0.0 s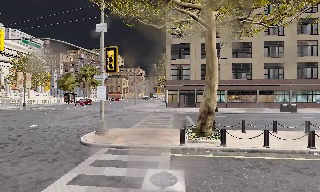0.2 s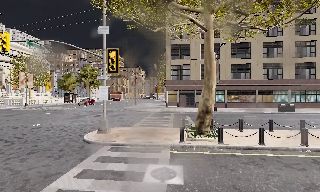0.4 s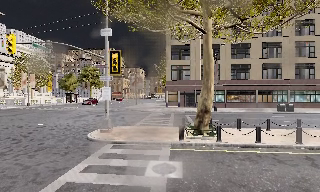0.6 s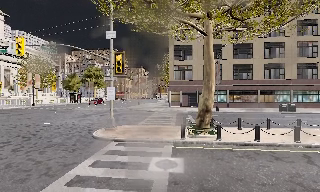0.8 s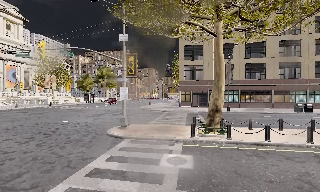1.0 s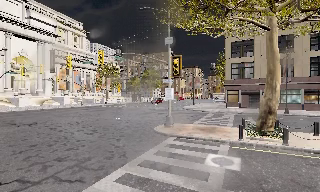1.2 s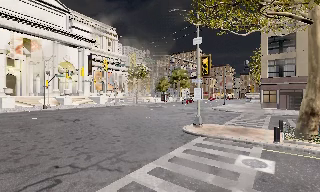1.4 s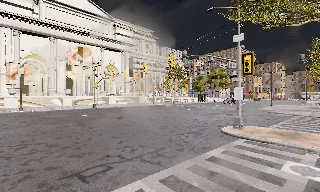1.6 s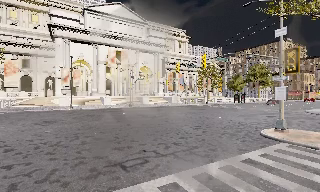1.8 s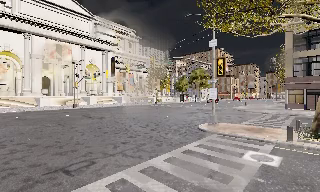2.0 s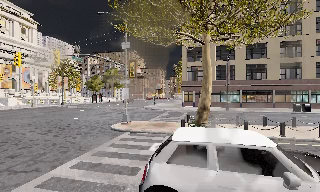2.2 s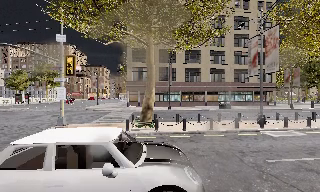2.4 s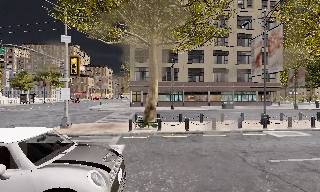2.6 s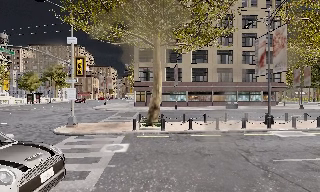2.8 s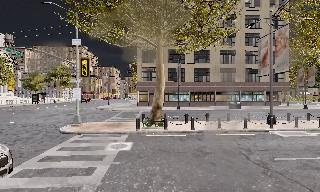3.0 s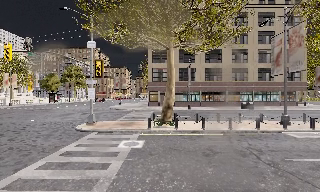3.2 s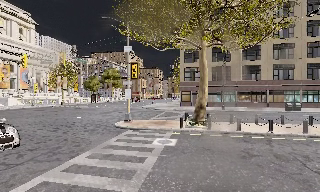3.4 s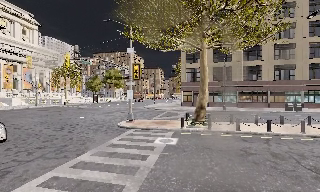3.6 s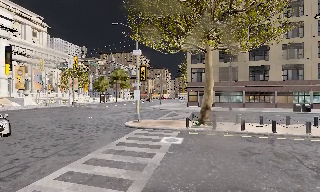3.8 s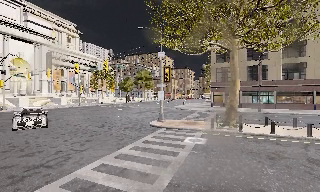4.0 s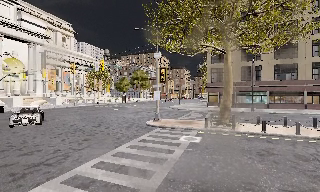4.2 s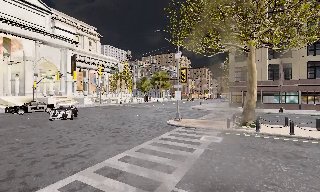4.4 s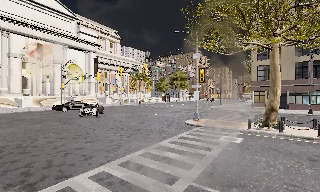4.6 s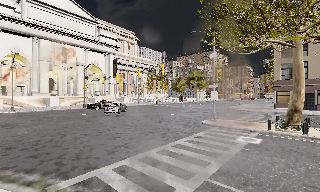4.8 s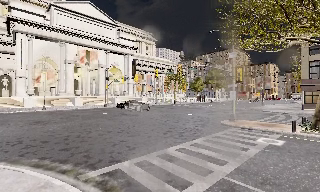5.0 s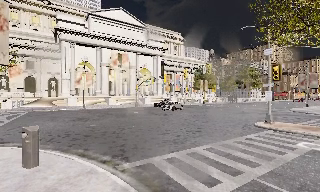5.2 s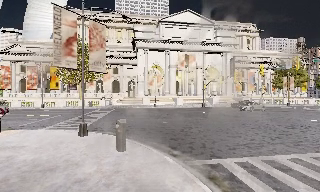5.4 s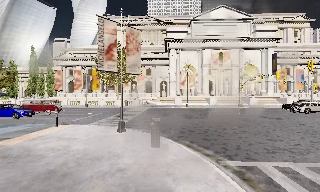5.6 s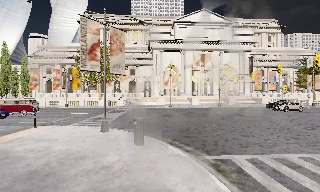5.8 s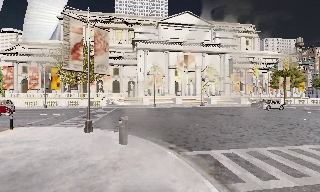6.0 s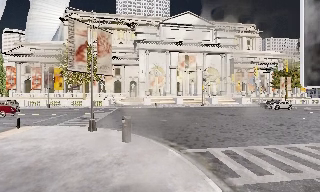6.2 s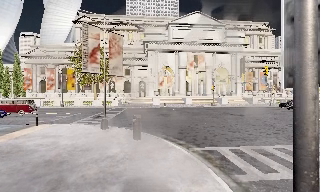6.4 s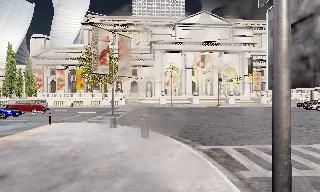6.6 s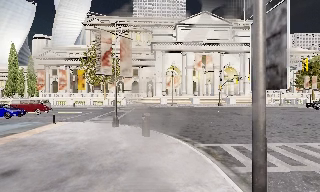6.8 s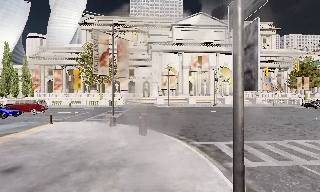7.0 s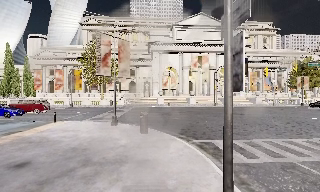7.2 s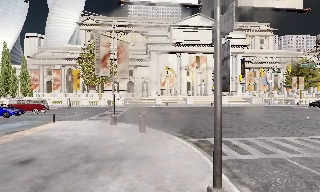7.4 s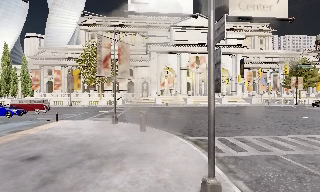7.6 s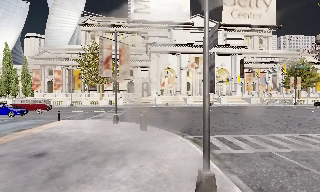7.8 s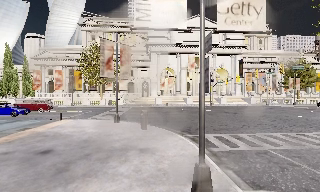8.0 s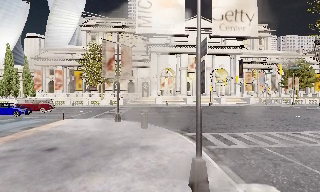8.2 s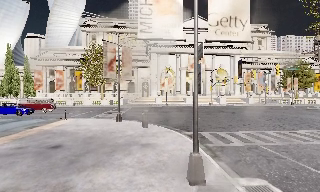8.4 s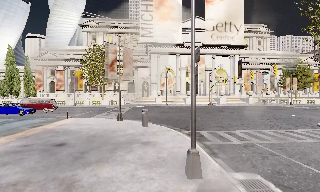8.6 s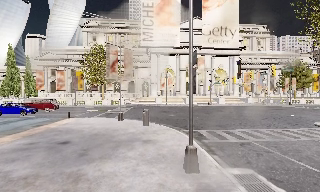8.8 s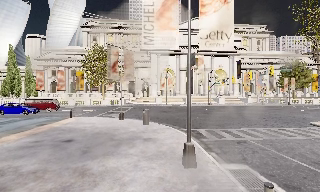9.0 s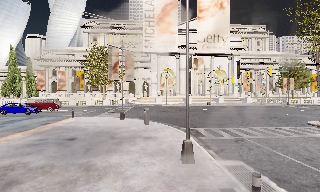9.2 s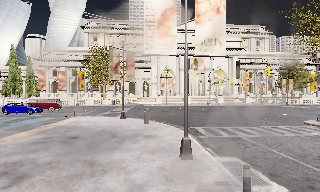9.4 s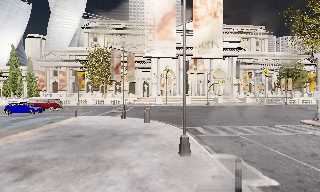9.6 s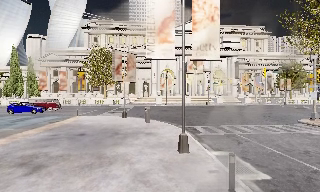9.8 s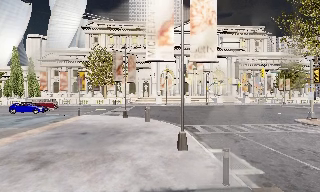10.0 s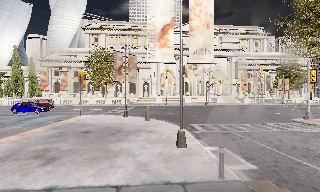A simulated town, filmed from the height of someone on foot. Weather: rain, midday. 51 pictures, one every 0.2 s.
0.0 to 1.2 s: The camera pans to its left, which is counterclockwise from overhead, by about 30 degrees. It travels backward, about 2 m.
1.2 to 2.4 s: The scene slides to the left, as the camera pans about 40 degrees to its right. It travels backward, about 1 m. It loses speed.
2.4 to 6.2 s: The camera swings to its left by about 90 degrees, and the scene slides to the right. It travels backward, about 5 m.
6.2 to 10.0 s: The camera travels backward, about 6 m, so what stands in front gets smaller.
The film runs backward here.
